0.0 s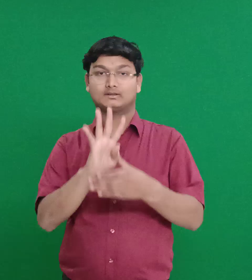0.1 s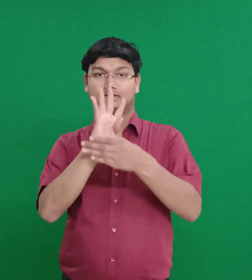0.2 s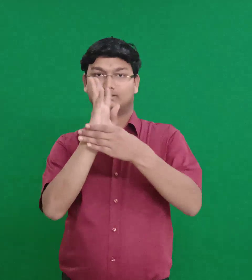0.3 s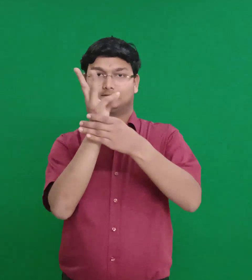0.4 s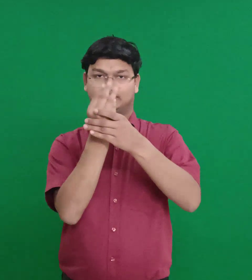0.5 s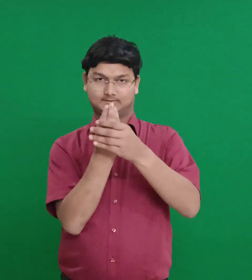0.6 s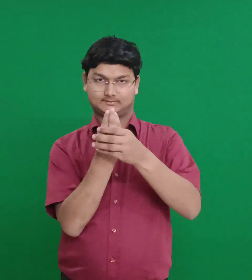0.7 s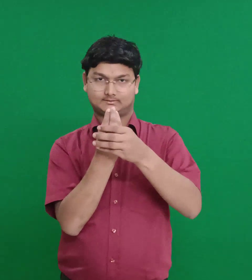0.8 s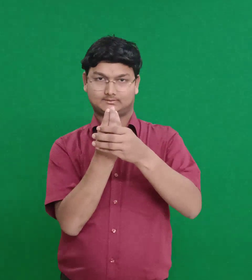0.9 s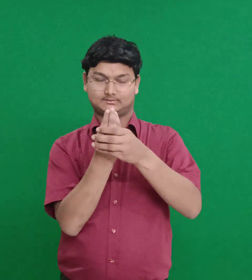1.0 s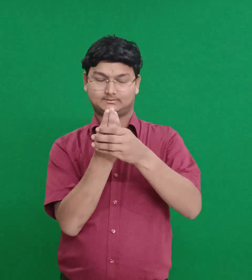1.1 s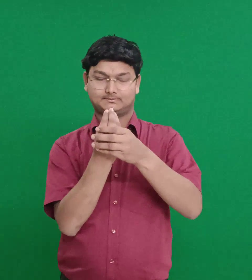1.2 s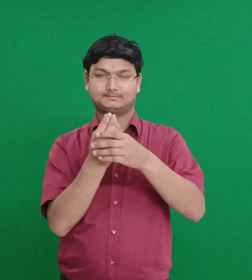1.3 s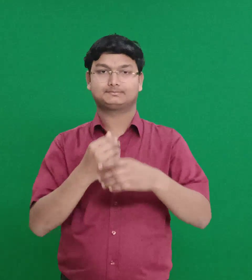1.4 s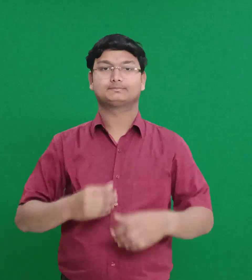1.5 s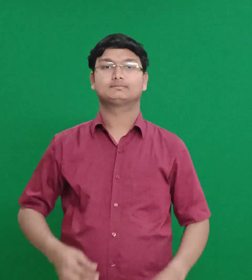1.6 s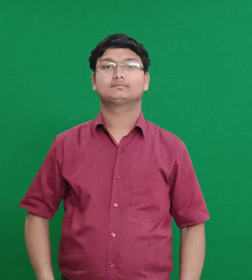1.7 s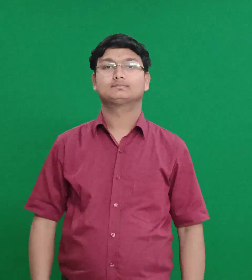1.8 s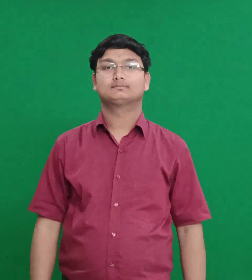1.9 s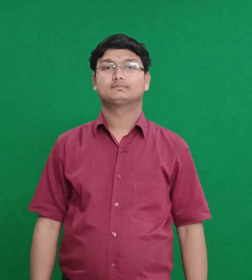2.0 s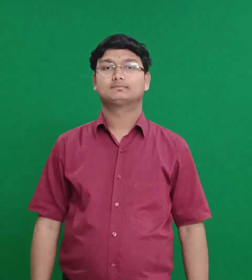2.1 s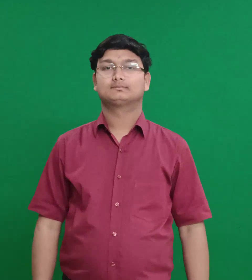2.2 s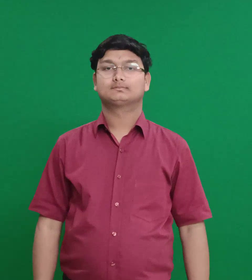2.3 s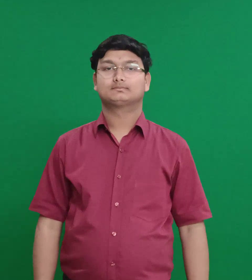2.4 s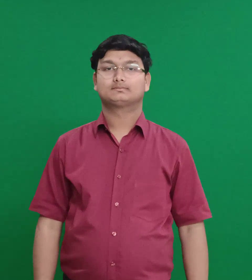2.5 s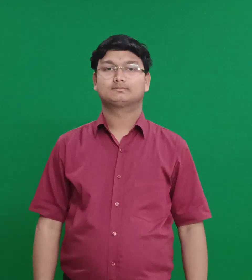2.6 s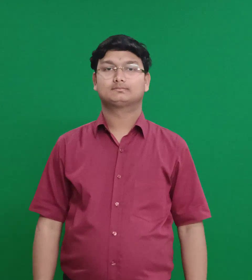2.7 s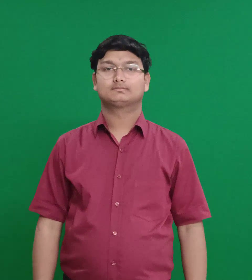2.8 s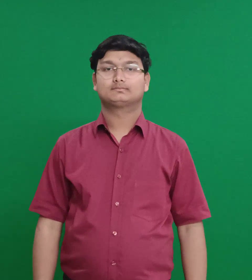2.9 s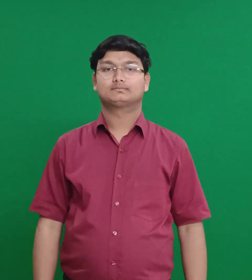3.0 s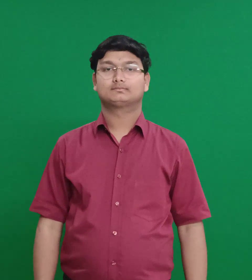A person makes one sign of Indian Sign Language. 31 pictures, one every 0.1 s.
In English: baanah
